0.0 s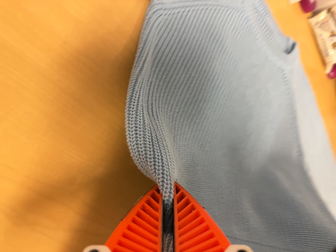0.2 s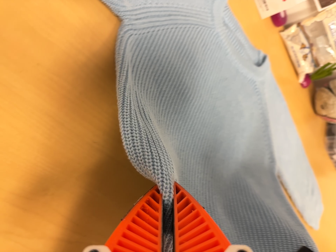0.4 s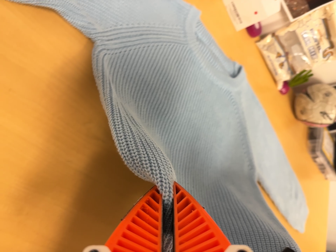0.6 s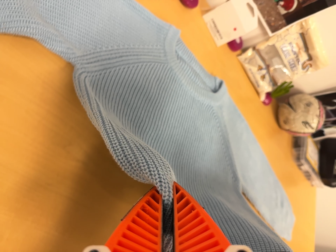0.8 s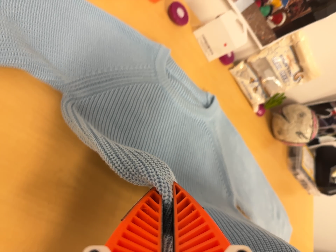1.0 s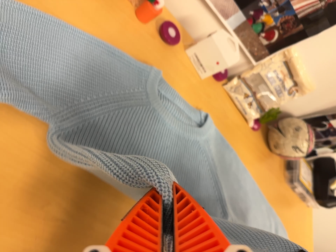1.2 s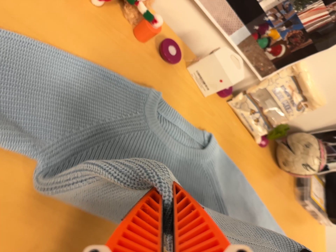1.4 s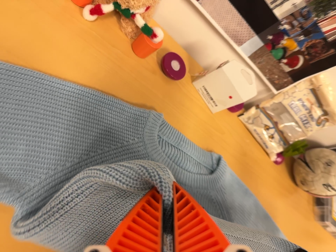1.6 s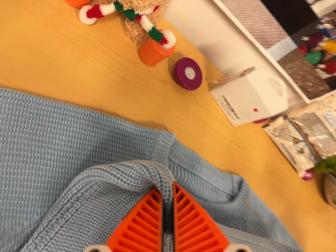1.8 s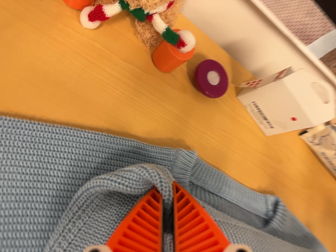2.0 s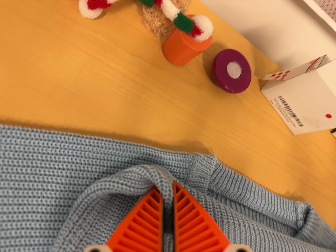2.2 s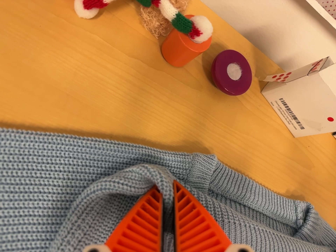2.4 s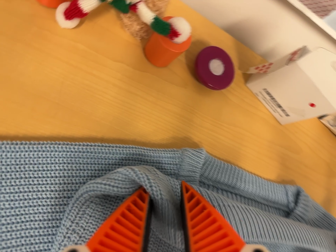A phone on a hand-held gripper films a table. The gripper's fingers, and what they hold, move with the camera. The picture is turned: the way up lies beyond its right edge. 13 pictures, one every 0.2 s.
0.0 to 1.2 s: The camera travels toward the top of its view and to its right, about 16 cm, so close, fixed things drift downward. Its aim tips toward the top of its view by about 10 degrees, and the scene shifts downward.
1.2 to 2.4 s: The camera swings to its left by about 15 degrees, and the scene slides to the right. It travels forward and toward the top of its view, about 22 cm, so what stands in front looms larger.
The film runs forward here.
